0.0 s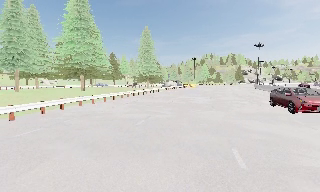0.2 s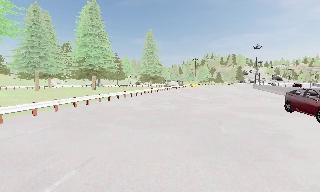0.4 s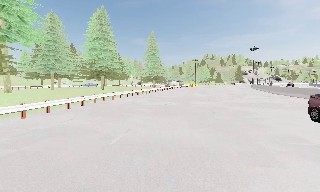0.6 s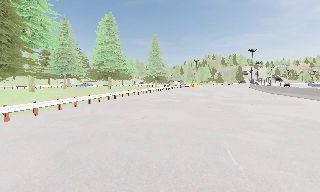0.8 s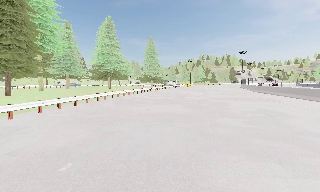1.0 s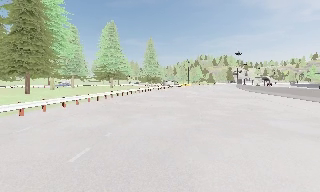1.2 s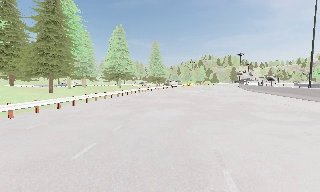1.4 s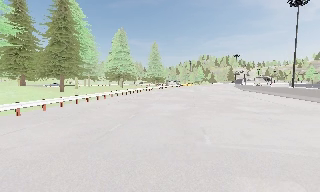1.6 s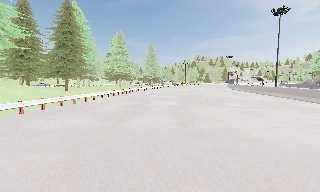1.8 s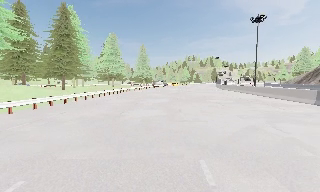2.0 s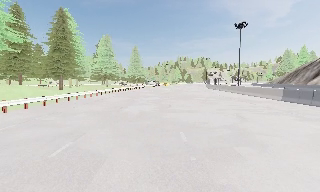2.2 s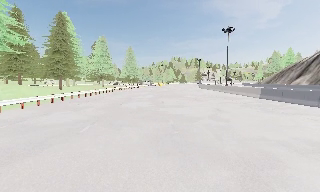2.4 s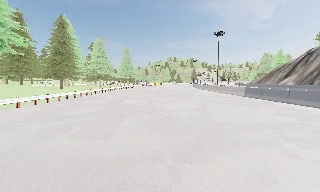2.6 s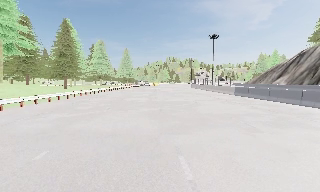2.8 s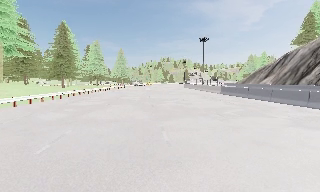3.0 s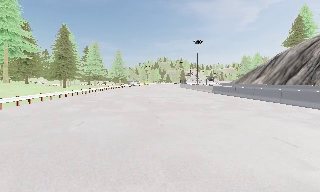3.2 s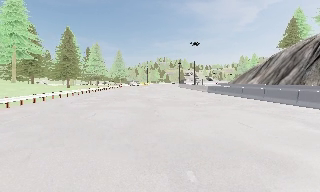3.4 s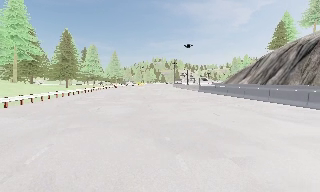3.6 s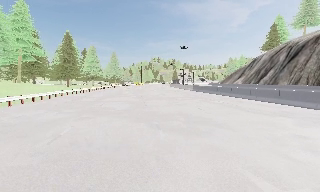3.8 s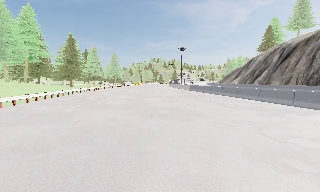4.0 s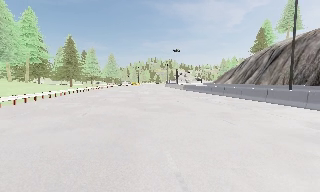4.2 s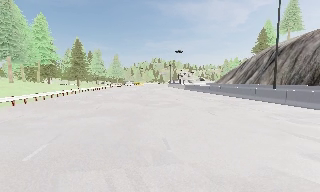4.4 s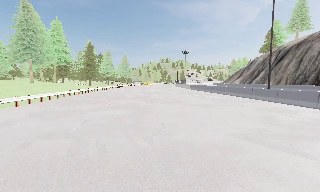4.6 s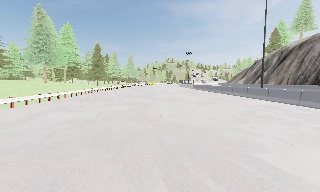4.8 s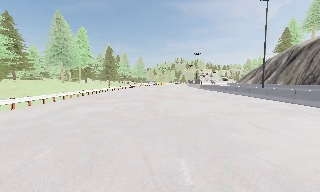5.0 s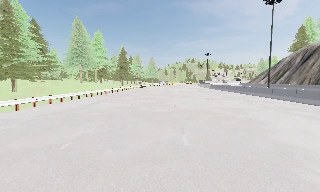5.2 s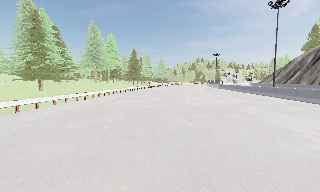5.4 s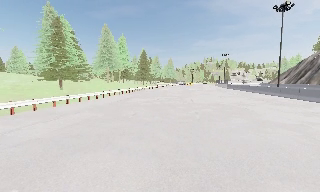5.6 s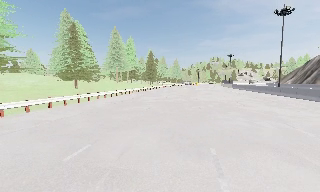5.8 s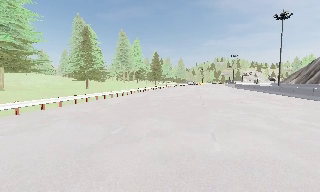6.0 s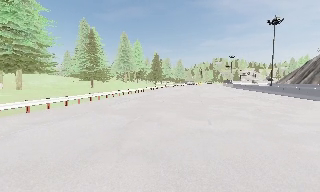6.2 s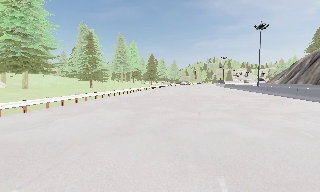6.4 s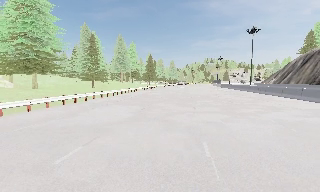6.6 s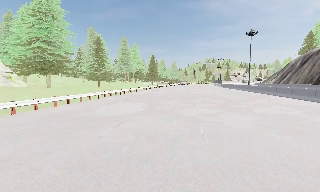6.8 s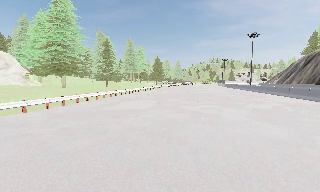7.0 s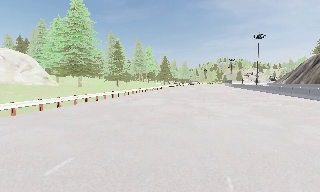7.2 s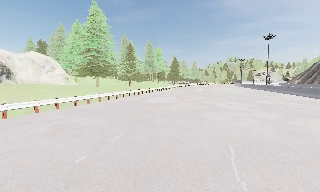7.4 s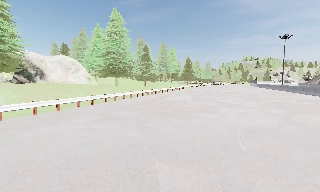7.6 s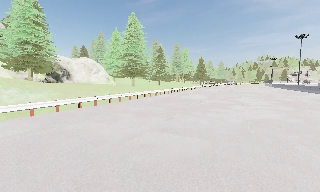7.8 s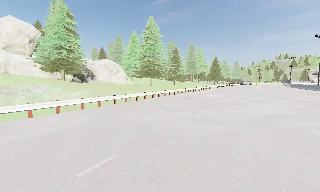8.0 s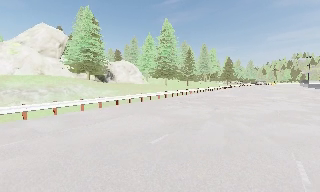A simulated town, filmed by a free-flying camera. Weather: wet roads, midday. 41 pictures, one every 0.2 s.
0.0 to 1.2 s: The camera travels backward, about 14 m, so what stands in front gets smaller.
1.2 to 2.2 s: The camera swings to its right by about 10 degrees, and the scene slides to the left. It travels backward, about 10 m, so what stands in front gets smaller.
2.2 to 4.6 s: The camera travels backward, about 25 m, so what stands in front gets smaller.
4.6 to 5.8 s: The camera swings to its left by about 15 degrees, and the scene slides to the right. It travels backward, about 11 m, so what stands in front gets smaller.
5.8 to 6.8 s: The camera travels backward, about 10 m, so what stands in front gets smaller.
6.8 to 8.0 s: The scene slides to the right, as the camera pans about 20 degrees to its left. It travels backward and to its left, about 11 m, so what stands in front gets smaller.
The film runs forward here.
